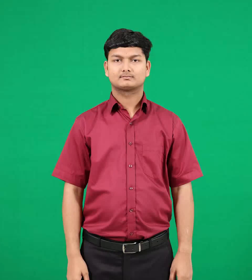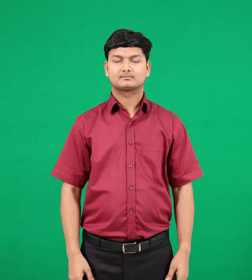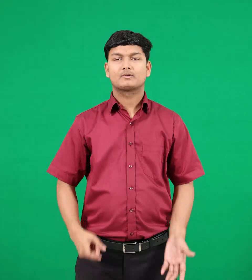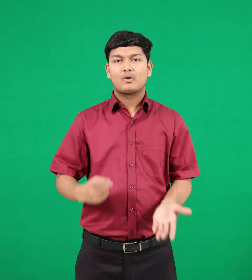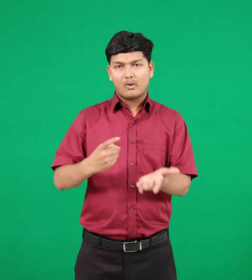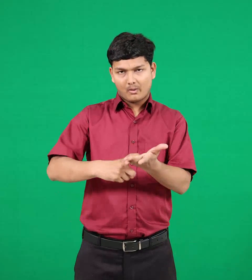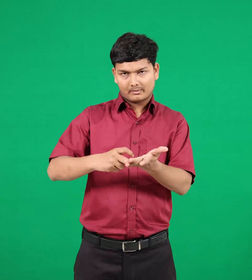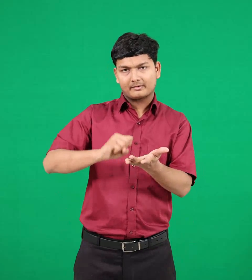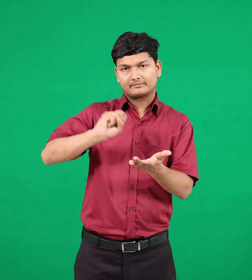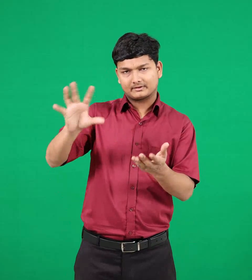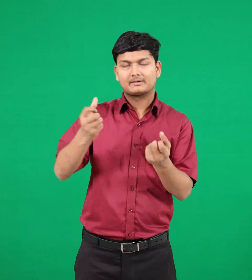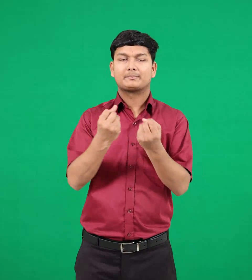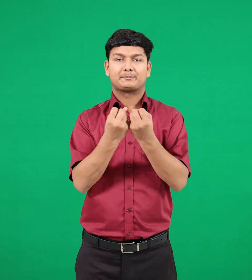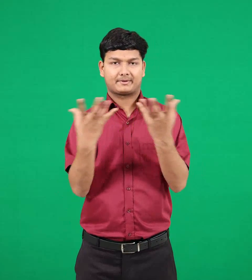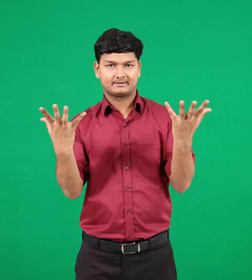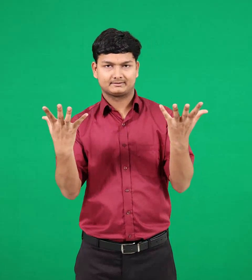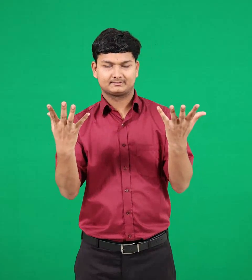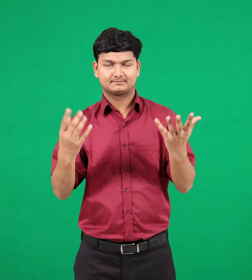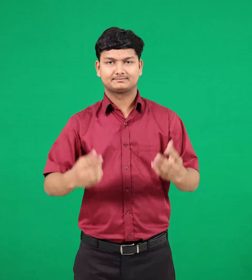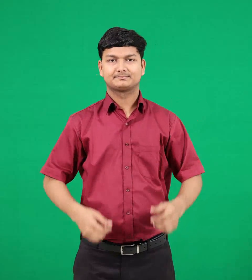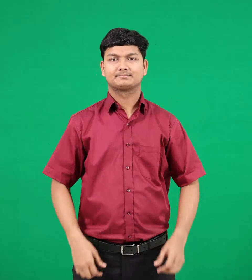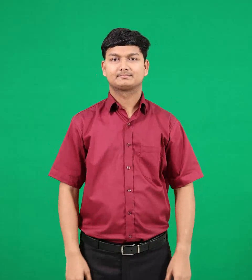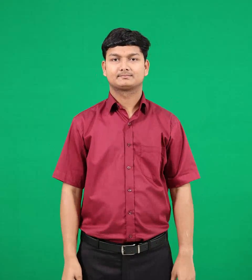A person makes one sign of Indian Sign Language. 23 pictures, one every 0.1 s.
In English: reports
